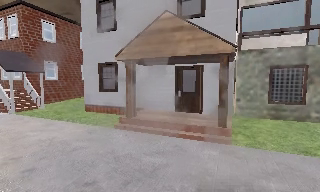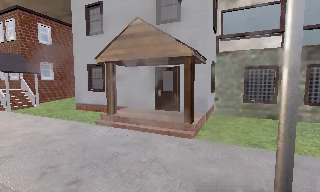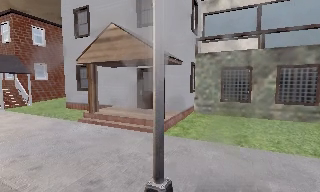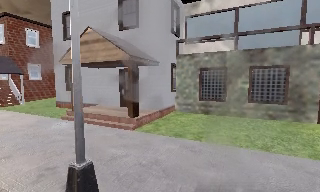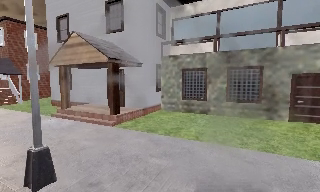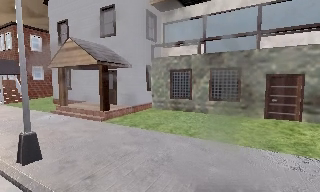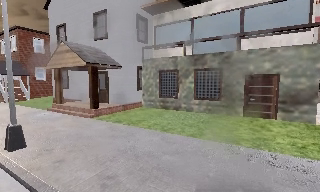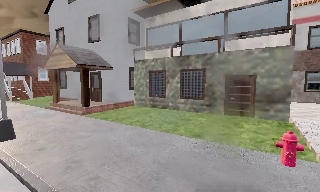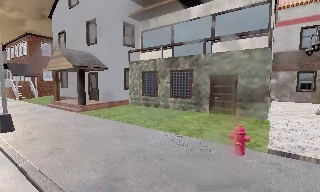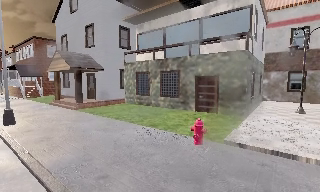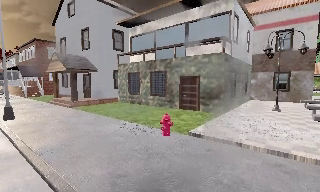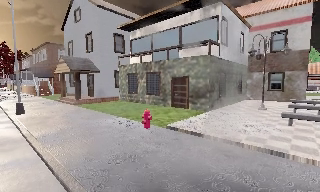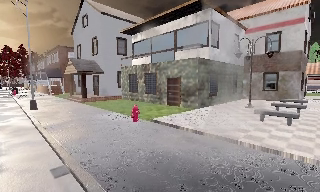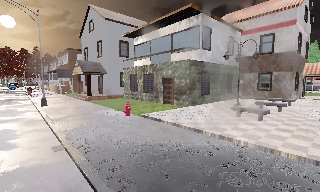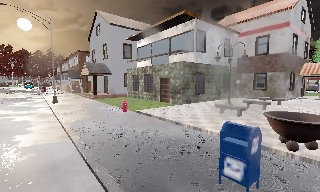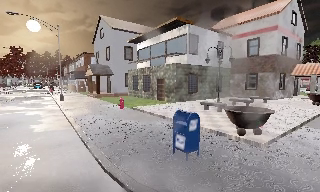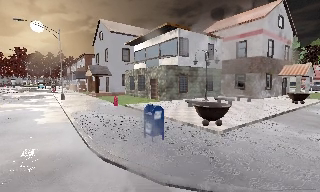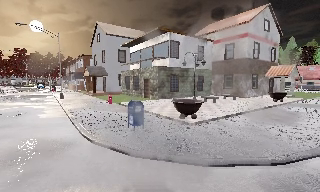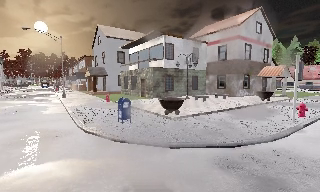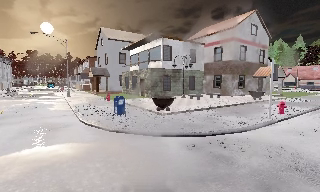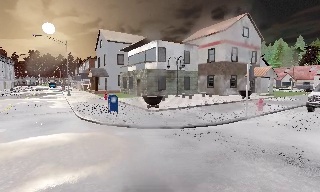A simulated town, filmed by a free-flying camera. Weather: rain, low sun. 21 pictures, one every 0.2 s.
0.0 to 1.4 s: The camera travels to its right and backward, about 9 m, so close, fixed things drift to the left.
1.4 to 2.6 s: The camera pans to its left, which is counterclockwise from overhead, by about 15 degrees. It travels to its right and backward, about 8 m.
2.6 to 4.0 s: The camera travels backward and to its right, about 10 m, so what stands in front gets smaller.
The film runs backward here.
